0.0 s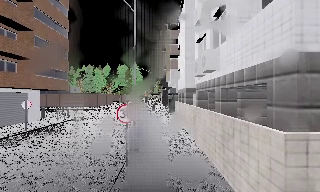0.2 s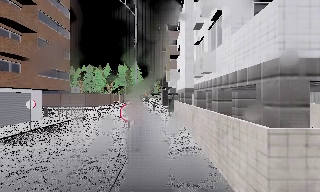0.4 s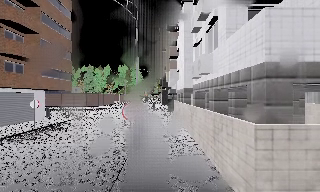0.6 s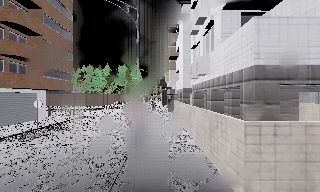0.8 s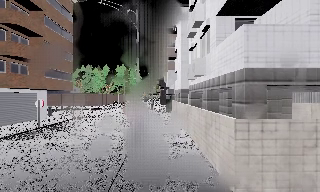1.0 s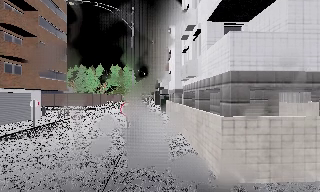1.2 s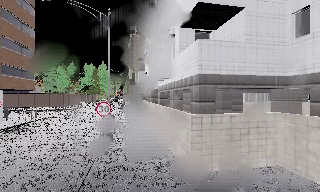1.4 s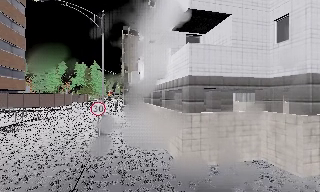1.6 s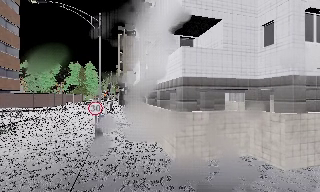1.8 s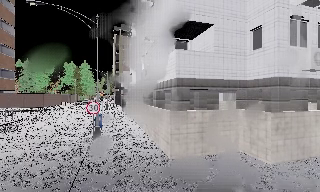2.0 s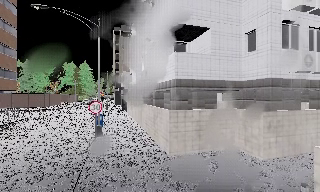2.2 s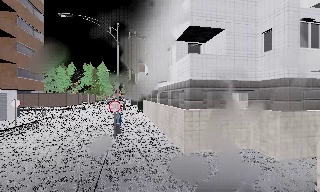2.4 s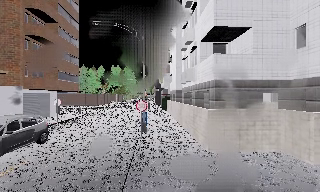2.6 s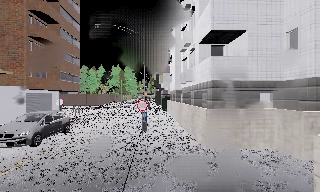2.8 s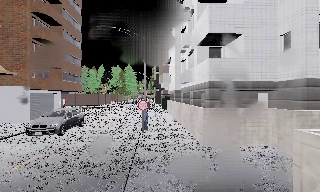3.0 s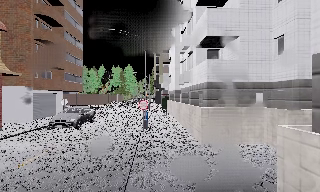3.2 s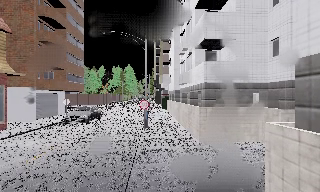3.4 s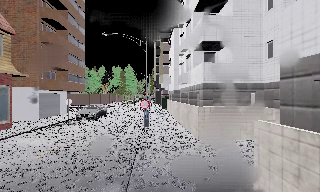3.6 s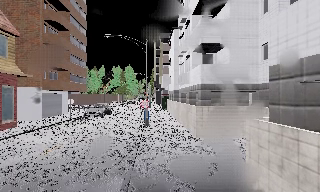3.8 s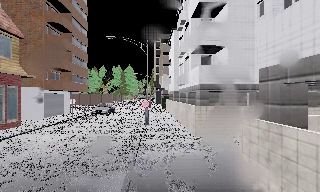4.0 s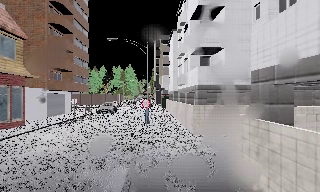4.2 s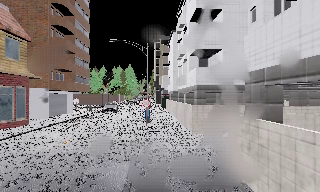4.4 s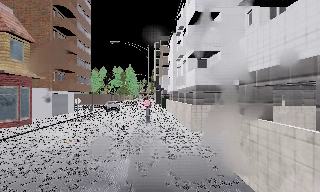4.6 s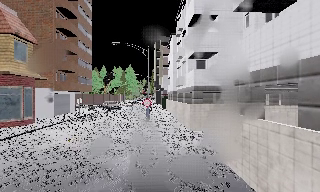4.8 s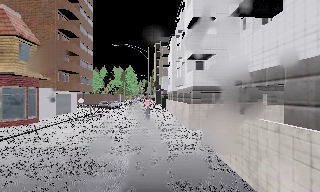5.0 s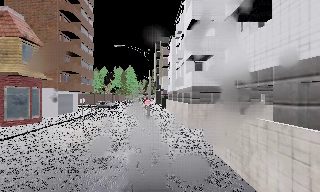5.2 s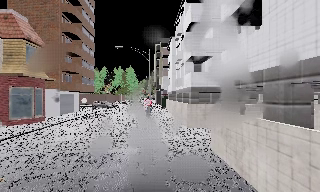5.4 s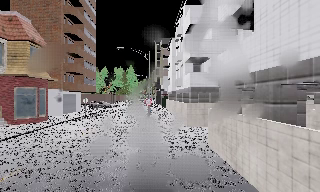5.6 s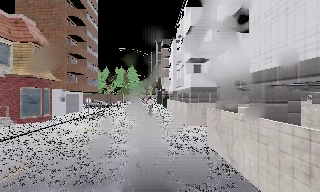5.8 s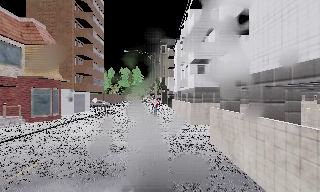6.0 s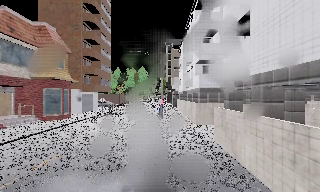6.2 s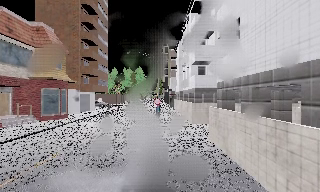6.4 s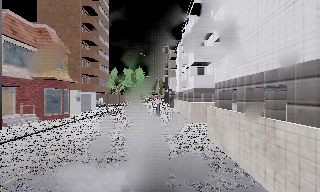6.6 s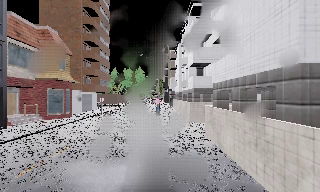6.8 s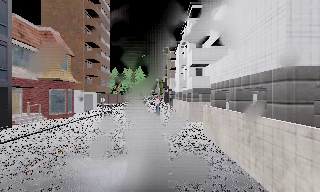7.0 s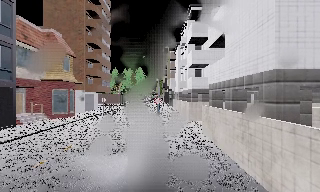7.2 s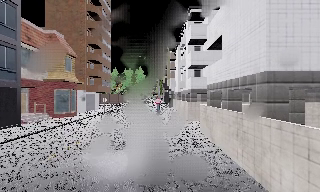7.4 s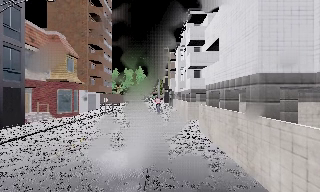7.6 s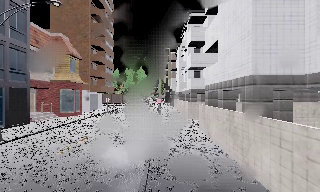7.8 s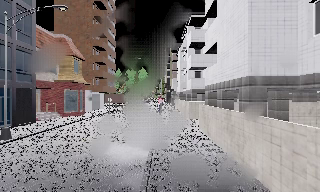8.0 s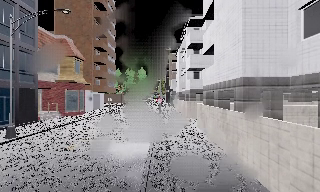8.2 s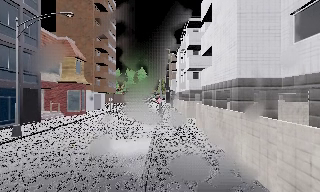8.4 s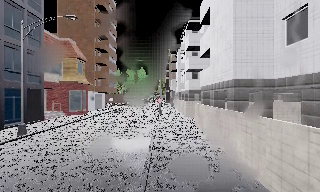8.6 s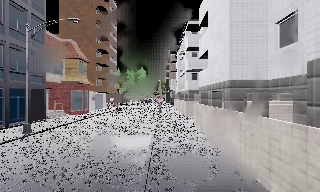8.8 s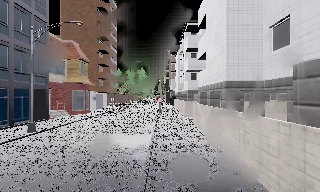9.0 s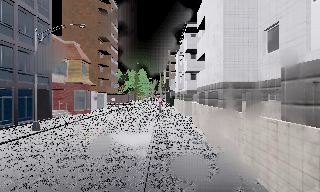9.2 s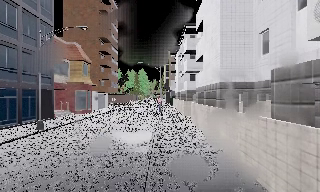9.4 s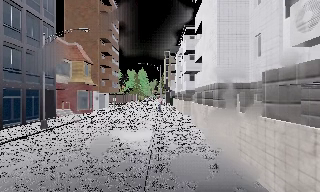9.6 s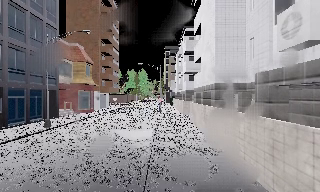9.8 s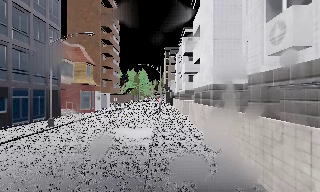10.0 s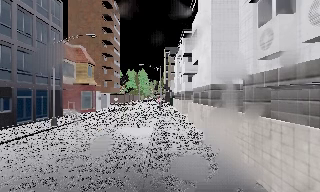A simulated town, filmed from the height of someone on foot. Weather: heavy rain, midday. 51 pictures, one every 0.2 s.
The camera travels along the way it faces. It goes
backward.
0.0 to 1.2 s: The camera swings to its right by about 10 degrees, and the scene slides to the left. It travels backward, about 2.5 m, so what stands in front gets smaller.
1.2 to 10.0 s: The camera swings to its left by about 10 degrees, and the scene slides to the right. It travels backward, about 17 m, so what stands in front gets smaller.
The film runs backward here.
